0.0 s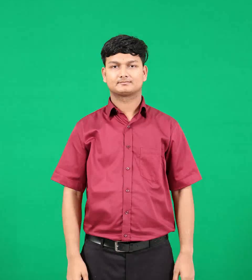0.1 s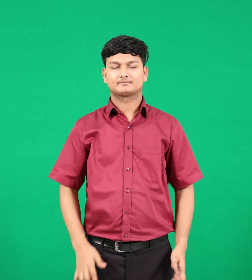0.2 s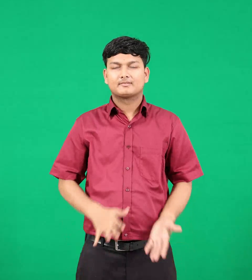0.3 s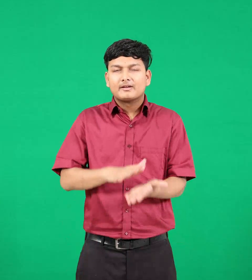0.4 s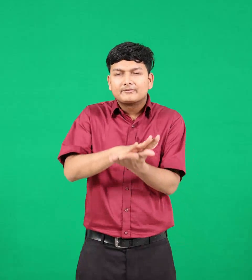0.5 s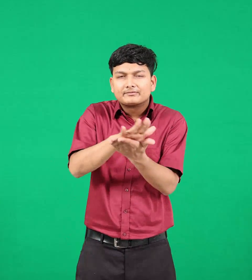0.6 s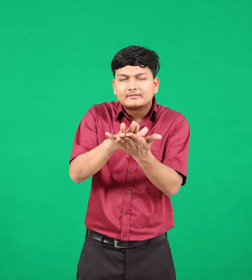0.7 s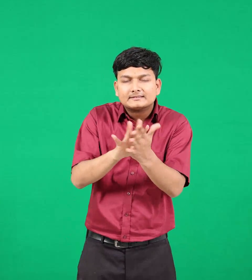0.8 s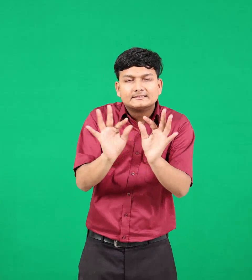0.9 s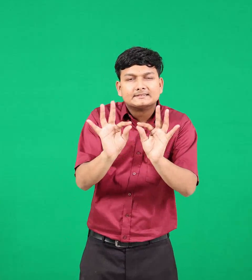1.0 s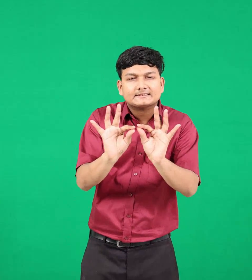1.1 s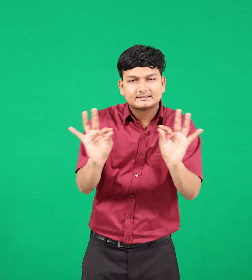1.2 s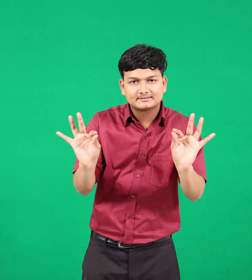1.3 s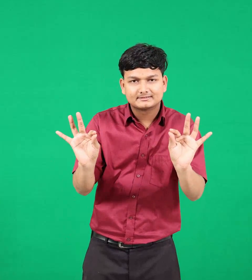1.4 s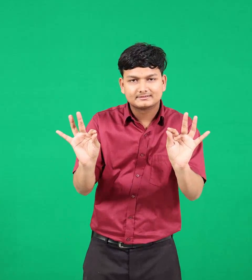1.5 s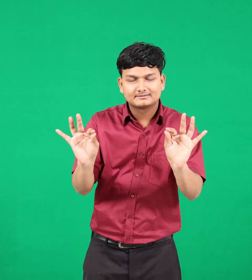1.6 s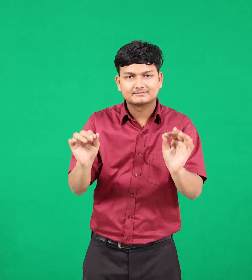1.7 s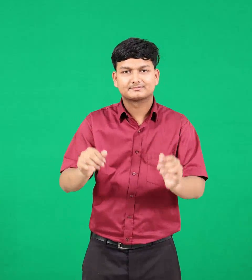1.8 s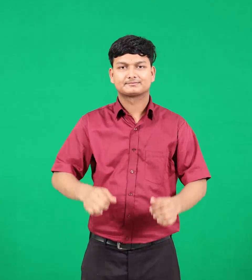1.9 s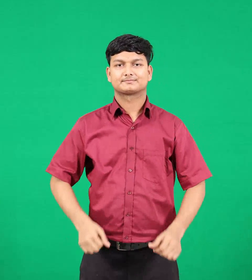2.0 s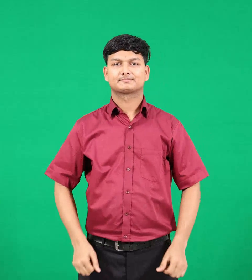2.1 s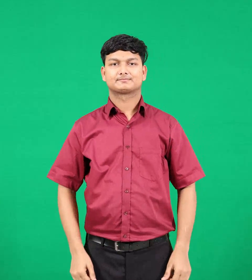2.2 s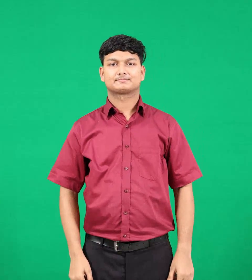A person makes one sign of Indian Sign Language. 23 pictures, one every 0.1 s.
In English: basic
